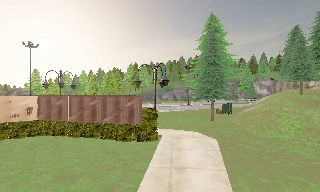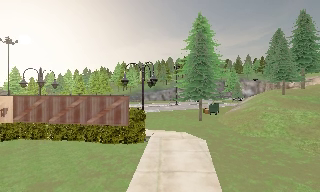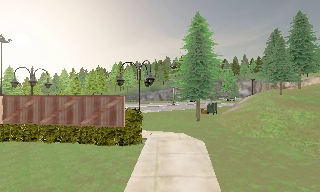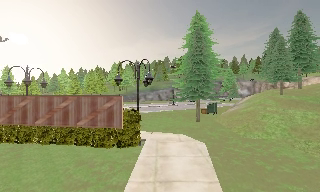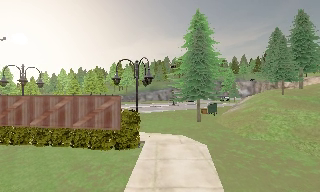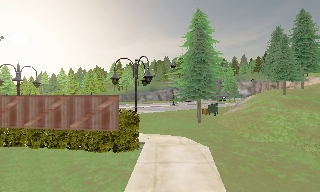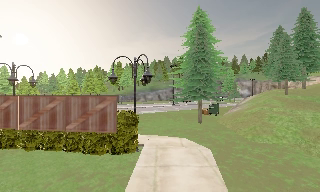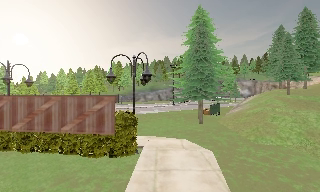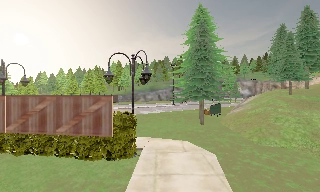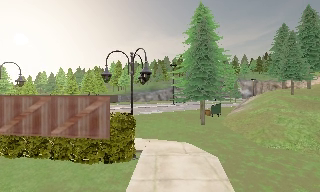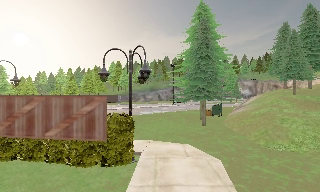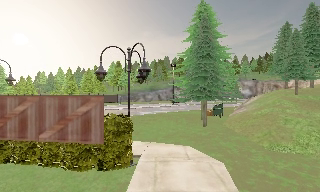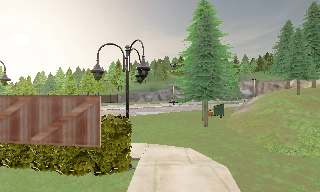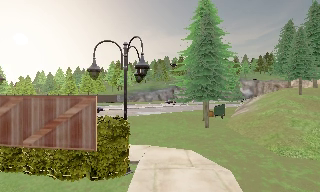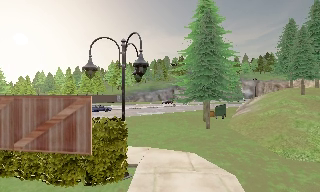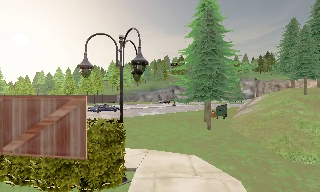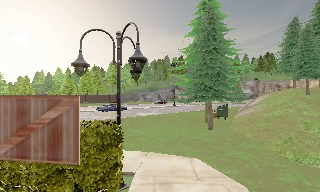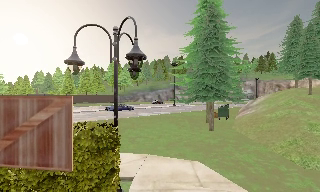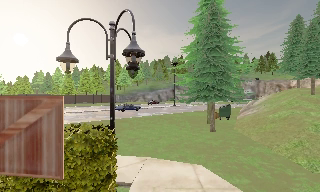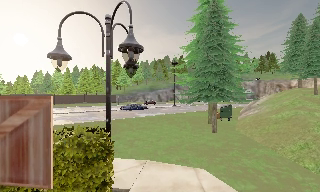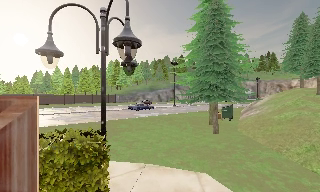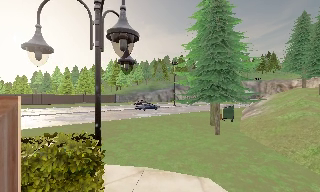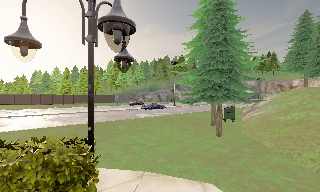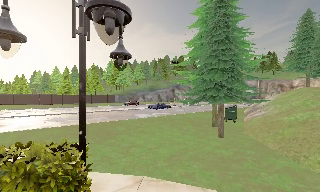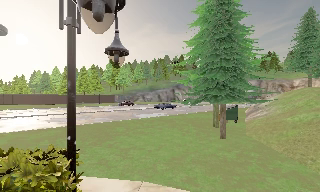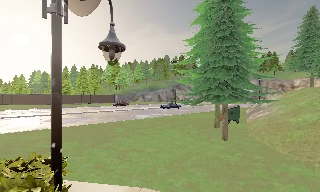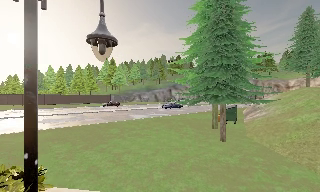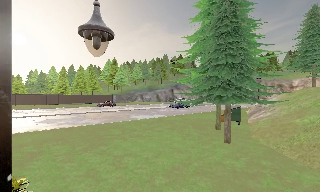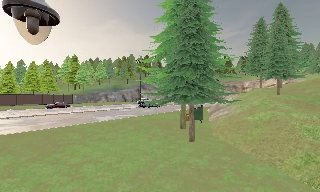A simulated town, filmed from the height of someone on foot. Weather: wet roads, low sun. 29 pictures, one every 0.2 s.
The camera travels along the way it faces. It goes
forward.
0.0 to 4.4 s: The camera travels forward, about 7 m, so what stands in front looms larger.
4.4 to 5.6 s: The camera swings to its right by about 10 degrees, and the scene slides to the left. It travels forward, about 2 m, so what stands in front looms larger.
The film runs forward here.
